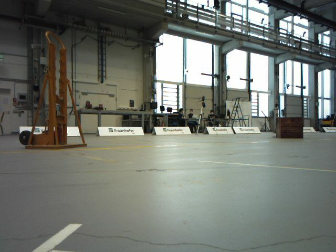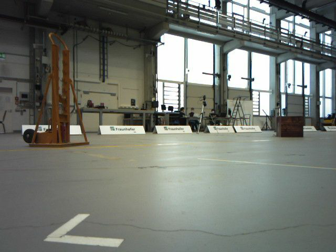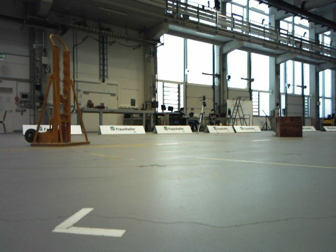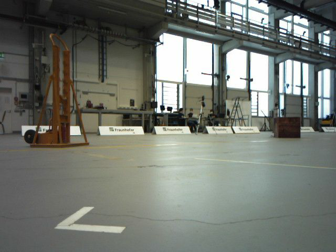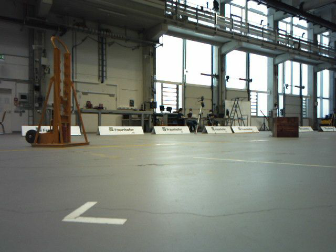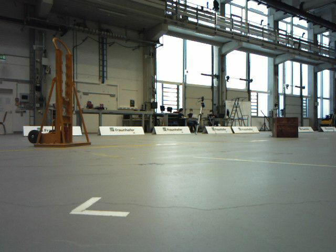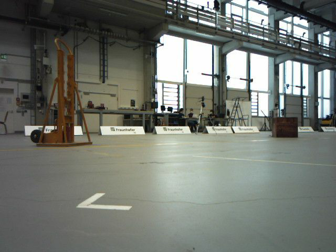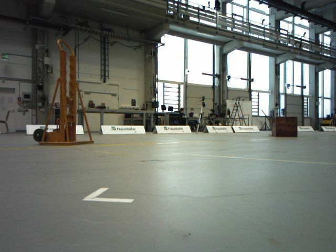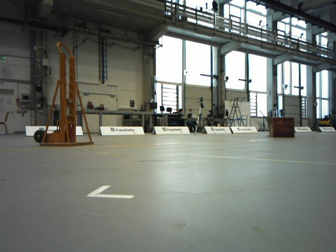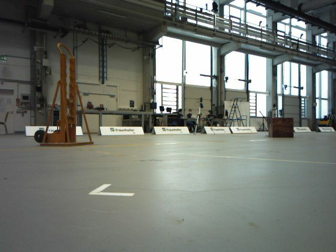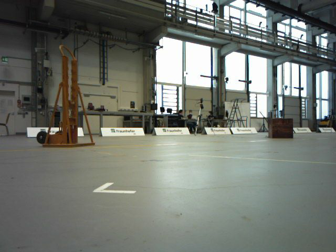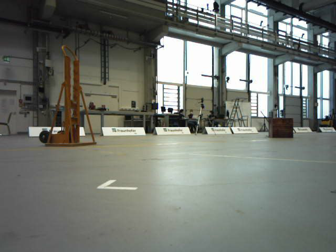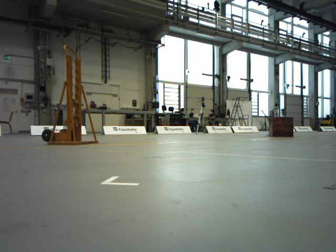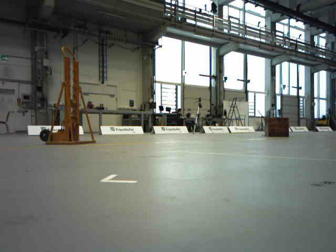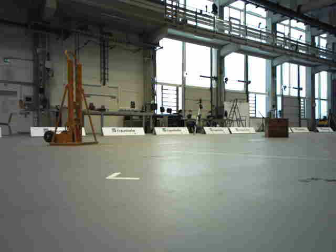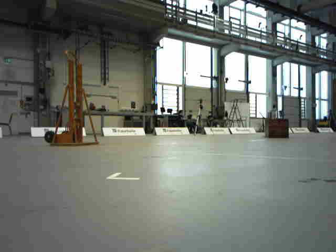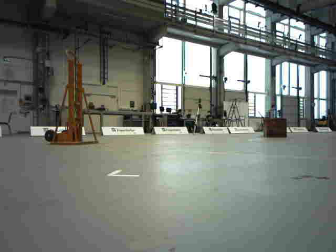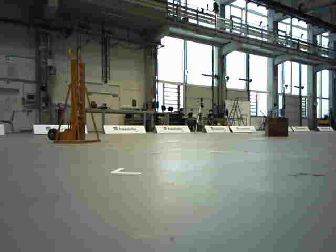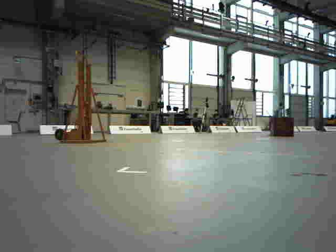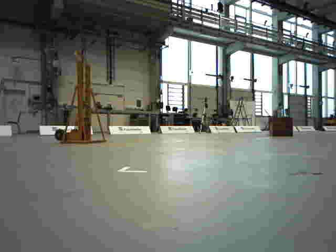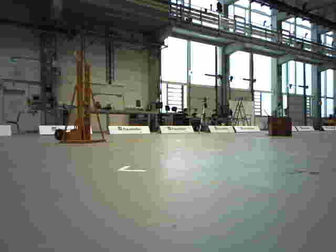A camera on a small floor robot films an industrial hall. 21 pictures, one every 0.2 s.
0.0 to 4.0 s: The camera travels backward, about 0.7 m, so what stands in front gets smaller.
The film runs backward here.
